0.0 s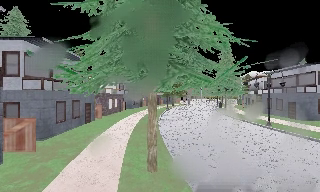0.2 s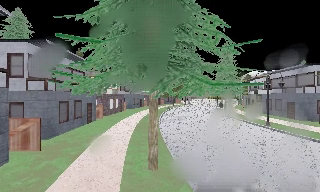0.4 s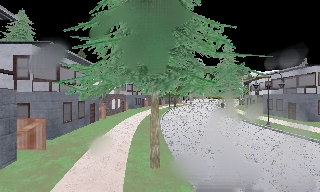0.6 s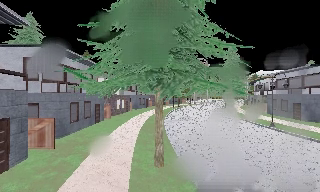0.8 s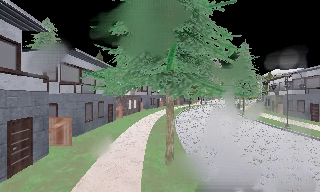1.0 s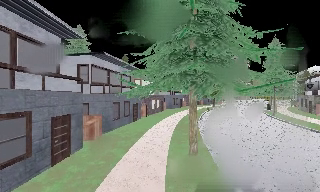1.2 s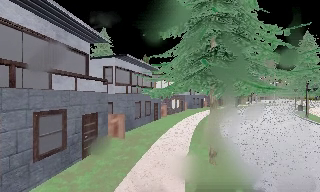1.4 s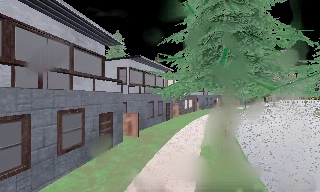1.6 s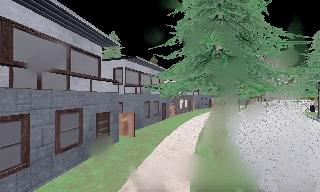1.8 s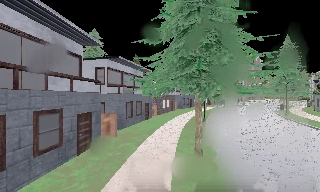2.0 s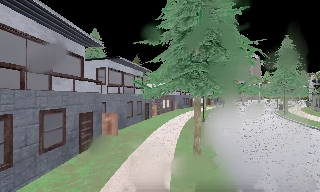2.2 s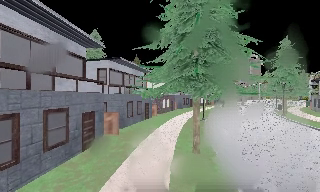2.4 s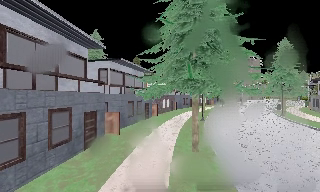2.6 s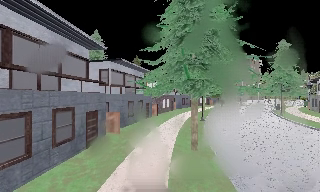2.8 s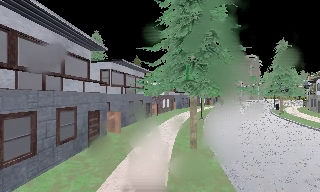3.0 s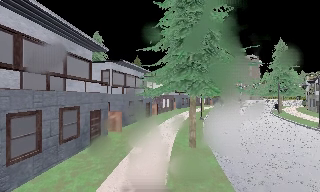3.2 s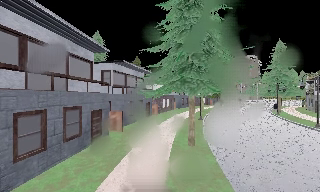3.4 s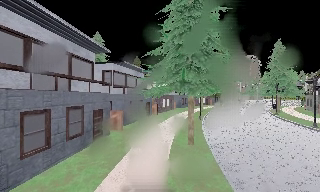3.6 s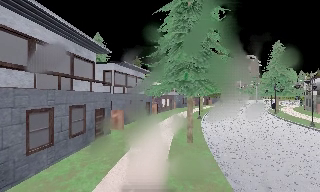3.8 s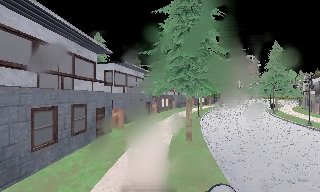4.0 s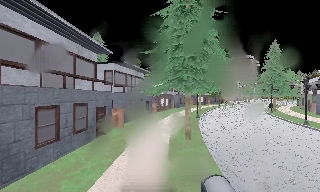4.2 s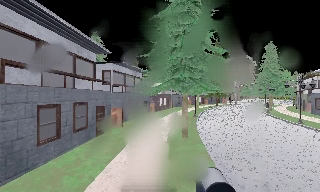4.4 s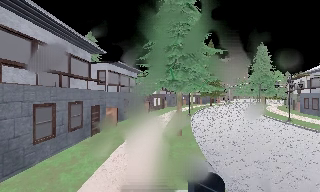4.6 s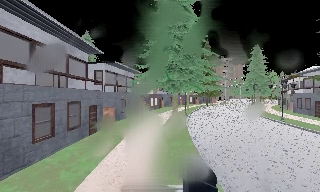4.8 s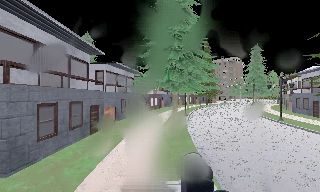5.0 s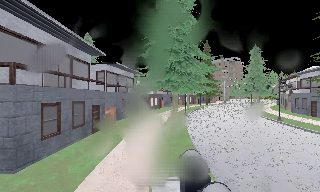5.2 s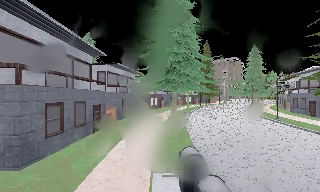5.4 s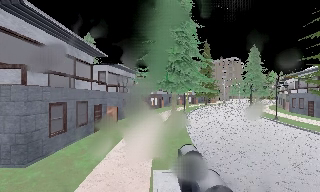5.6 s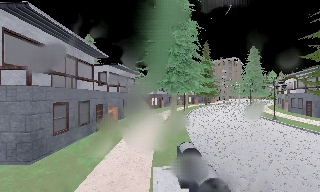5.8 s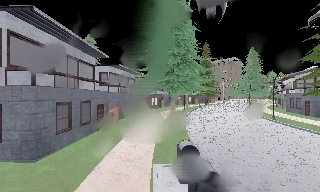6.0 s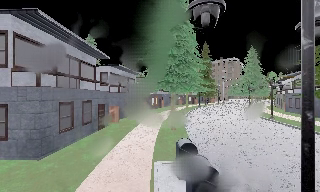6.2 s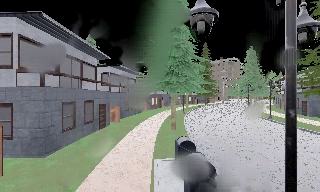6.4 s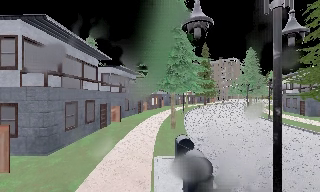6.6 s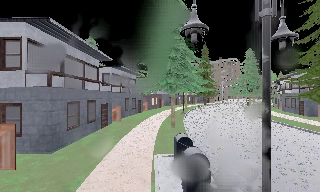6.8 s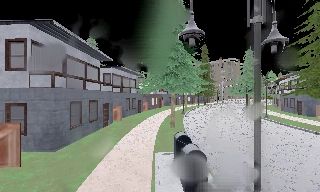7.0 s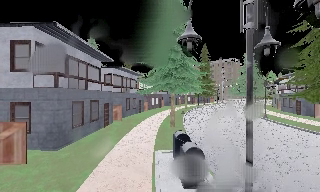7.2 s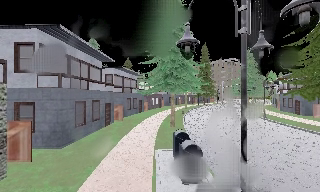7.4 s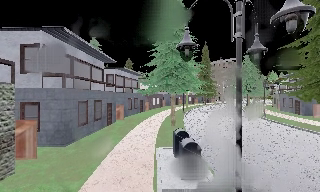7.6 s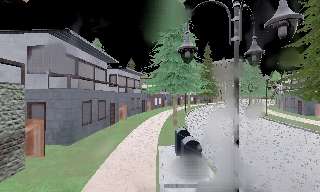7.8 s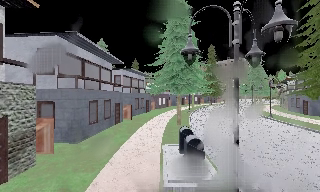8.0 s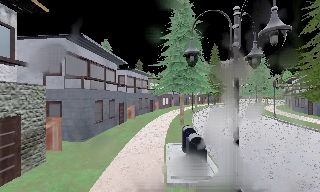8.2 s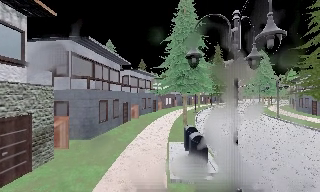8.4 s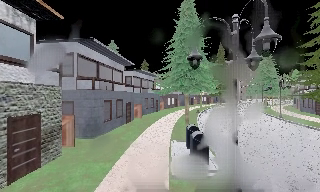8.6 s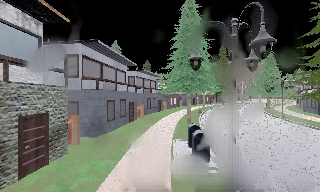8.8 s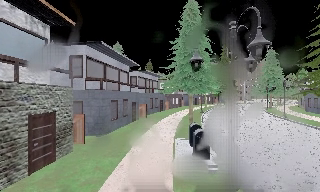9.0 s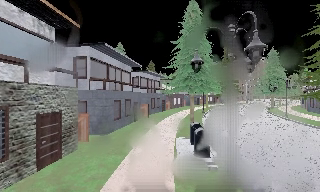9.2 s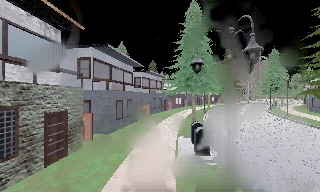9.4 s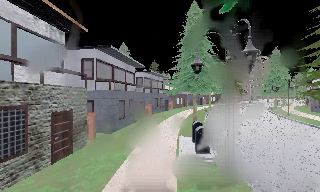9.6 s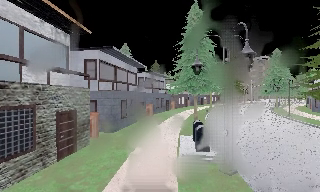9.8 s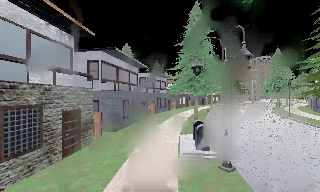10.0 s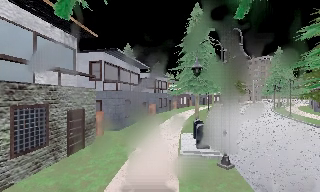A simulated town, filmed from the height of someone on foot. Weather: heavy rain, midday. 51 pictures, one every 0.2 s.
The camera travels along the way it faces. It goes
backward.
0.0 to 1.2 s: The scene slides to the right, as the camera pans about 20 degrees to its left. It travels backward, about 1.5 m, so what stands in front gets smaller.
1.2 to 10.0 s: The camera travels backward, about 10 m, so what stands in front gets smaller.
The film runs backward here.
